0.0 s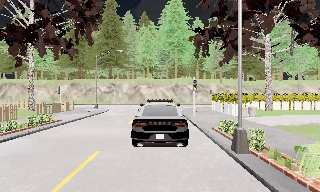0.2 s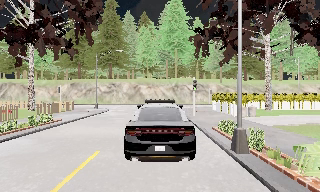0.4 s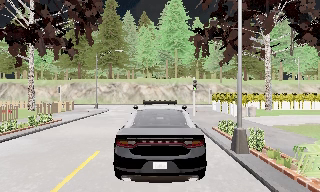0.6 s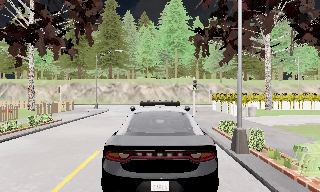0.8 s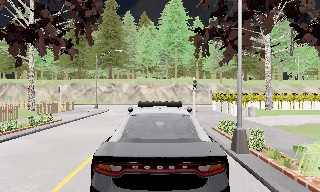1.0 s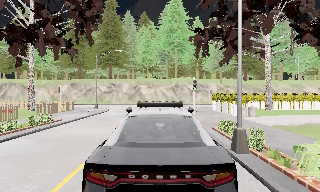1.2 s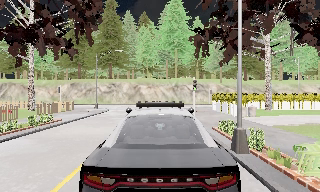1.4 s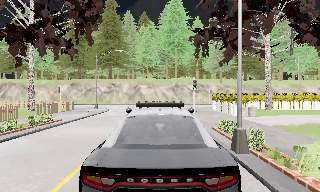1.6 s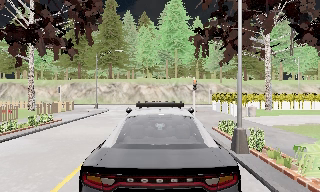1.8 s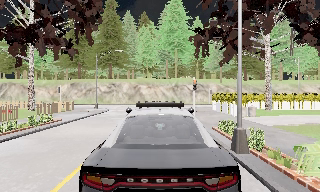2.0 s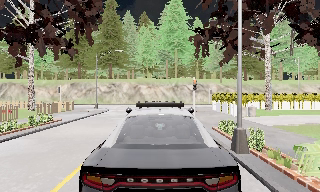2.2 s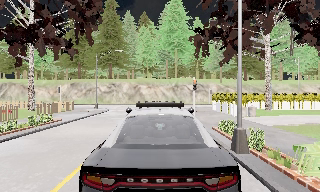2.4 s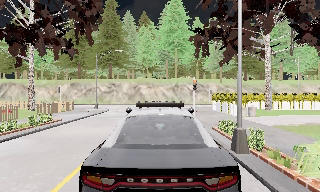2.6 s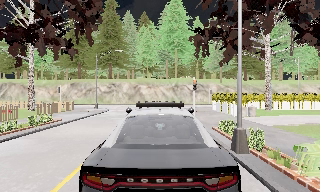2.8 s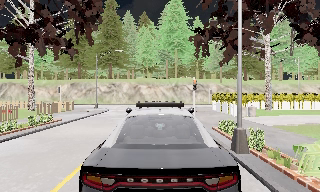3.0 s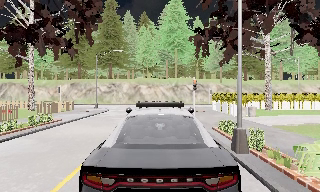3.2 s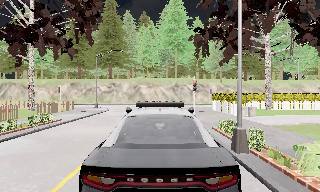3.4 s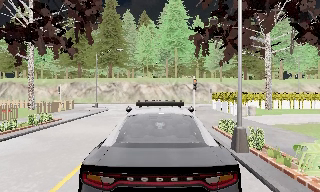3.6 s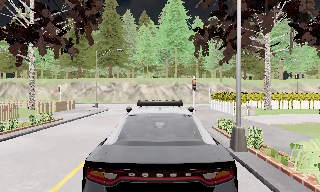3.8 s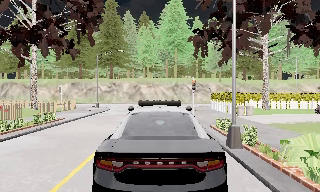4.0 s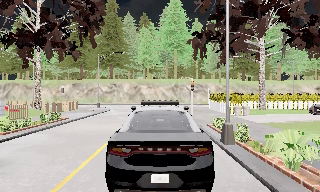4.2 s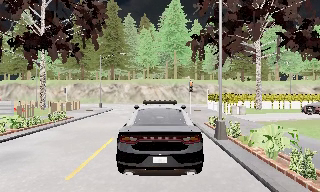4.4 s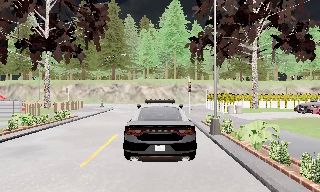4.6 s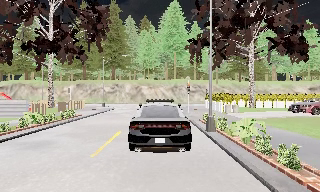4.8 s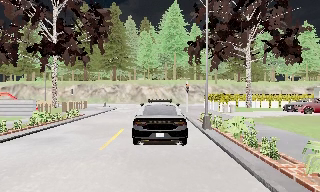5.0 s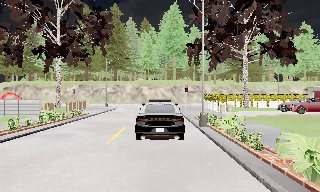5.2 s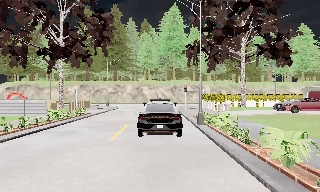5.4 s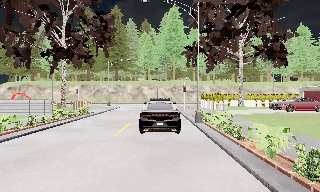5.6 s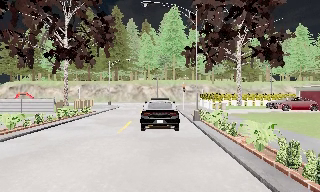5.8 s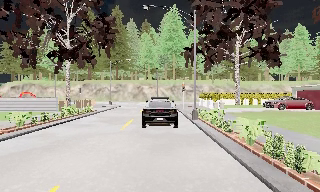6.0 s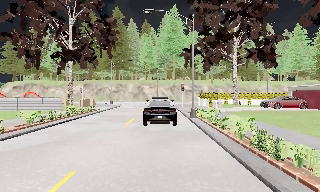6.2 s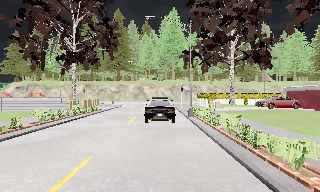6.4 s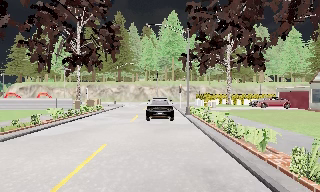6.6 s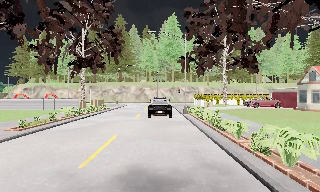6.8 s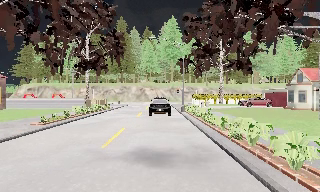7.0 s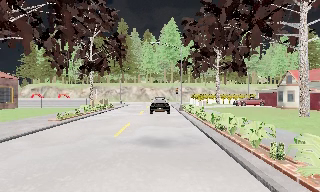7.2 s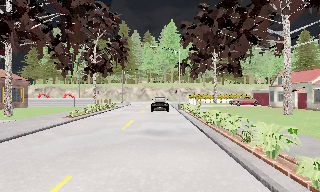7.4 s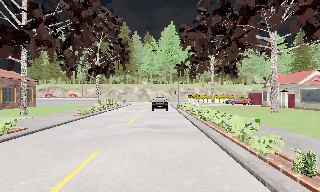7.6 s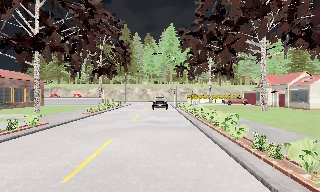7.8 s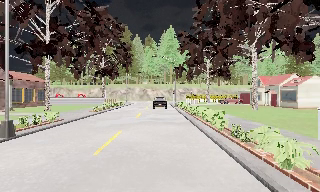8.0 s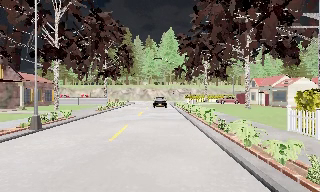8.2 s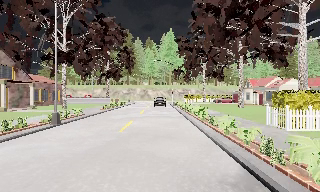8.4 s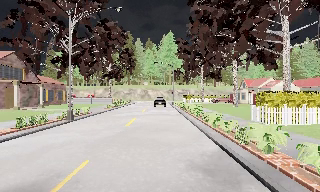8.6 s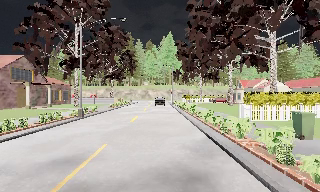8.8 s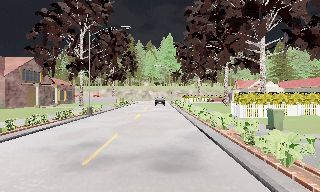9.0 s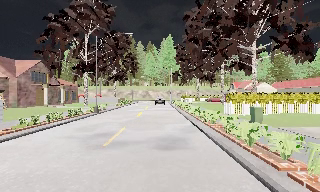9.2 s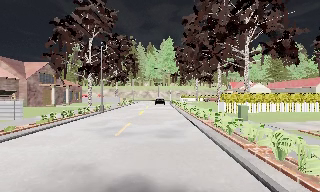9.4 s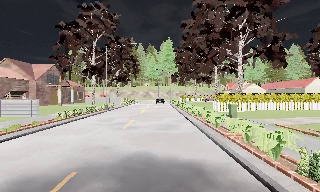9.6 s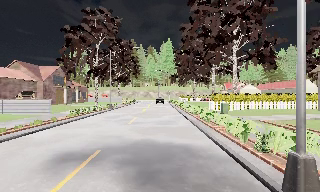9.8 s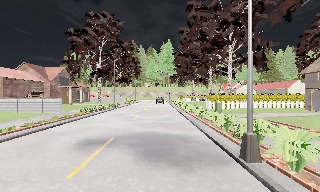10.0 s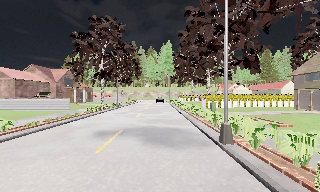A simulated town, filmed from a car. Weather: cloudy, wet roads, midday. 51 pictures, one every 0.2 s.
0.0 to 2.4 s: The camera keeps its place and its aim.
2.4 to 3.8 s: The camera shifts only a little, or ends up much as it began.
3.8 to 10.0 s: The camera travels backward, about 35 m, so what stands in front gets smaller. It gains speed.
The film runs backward here.
